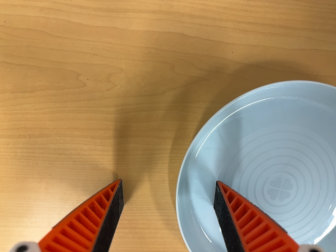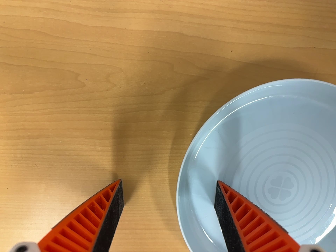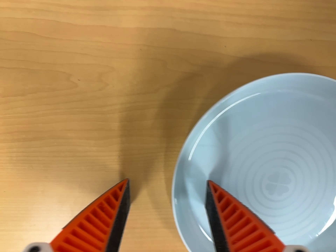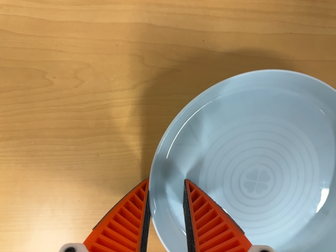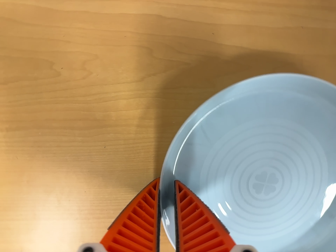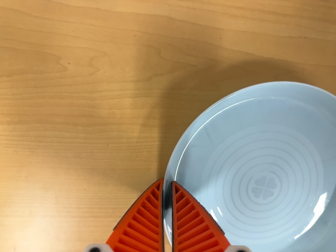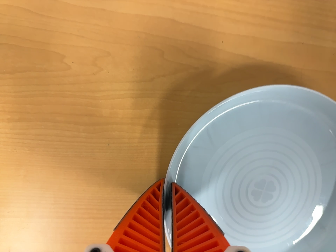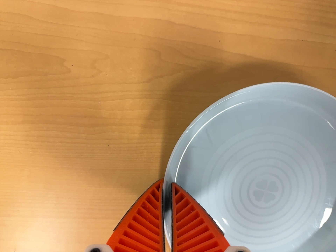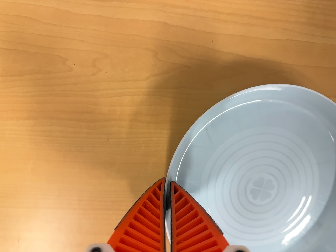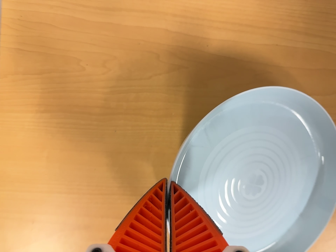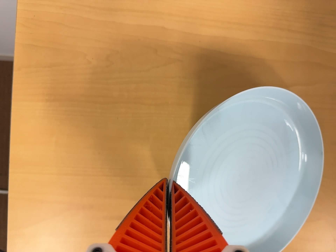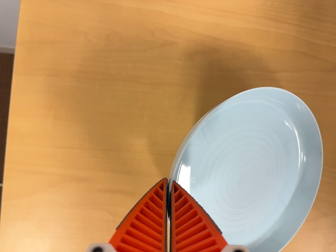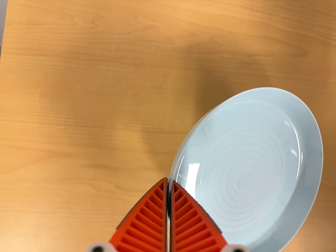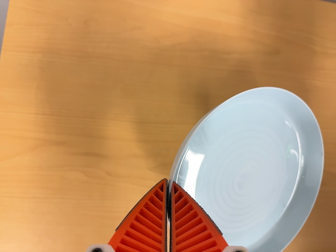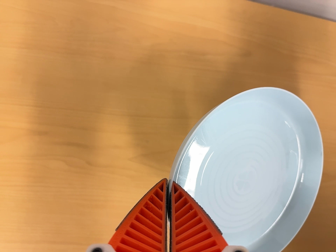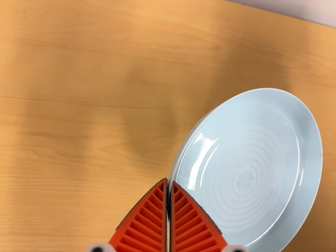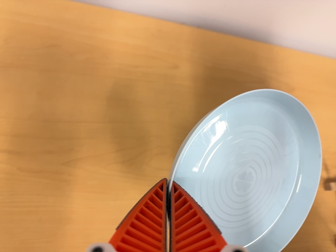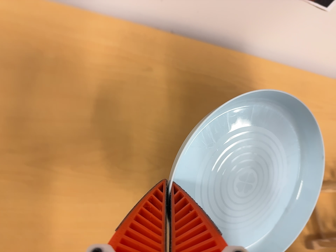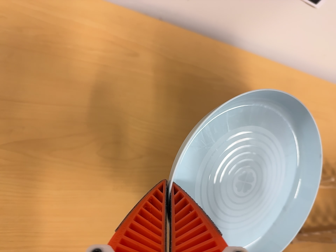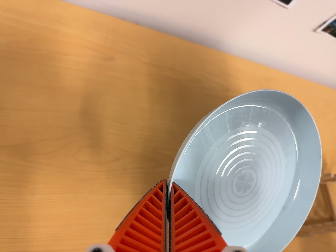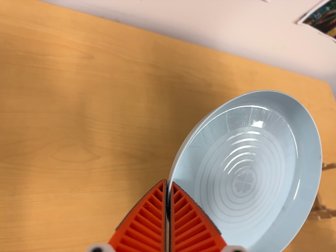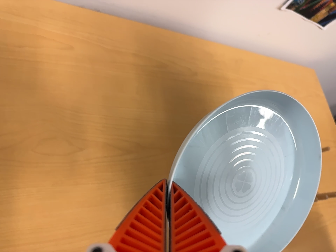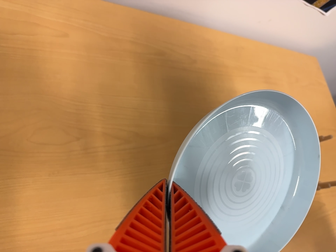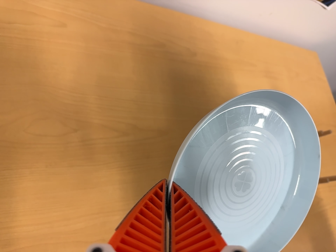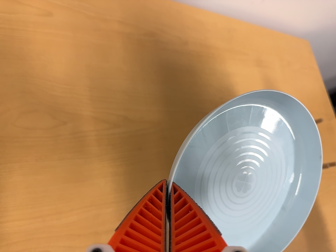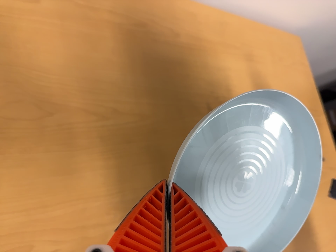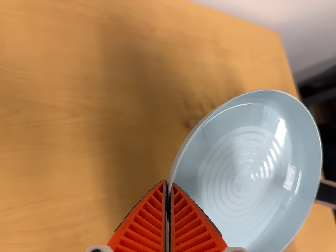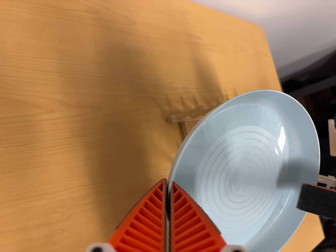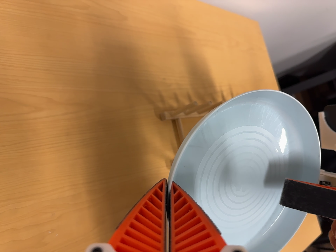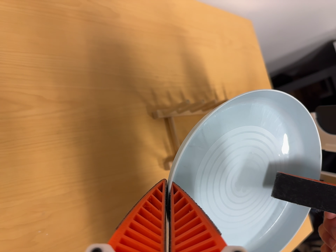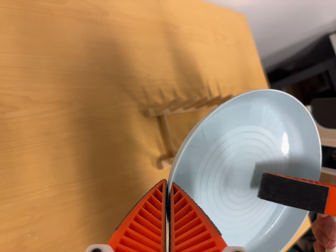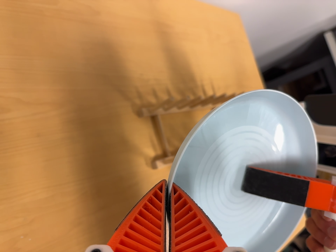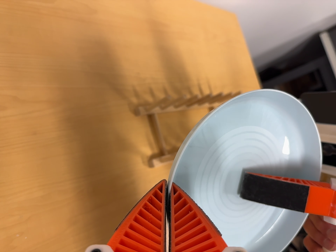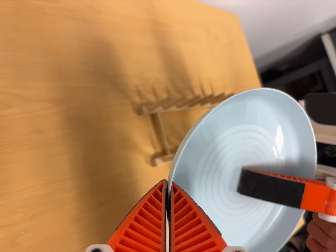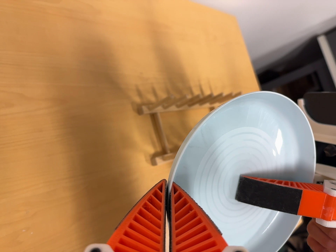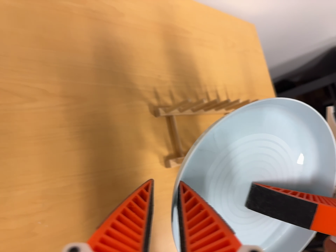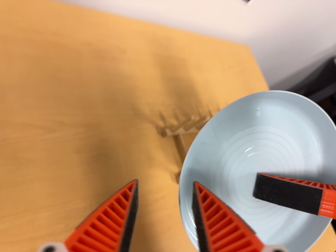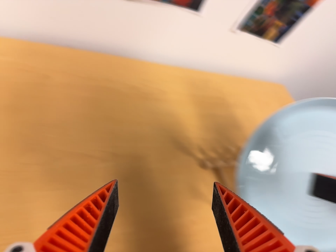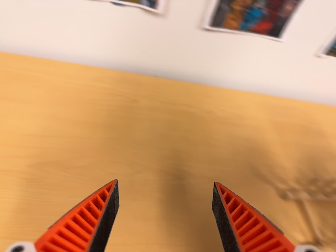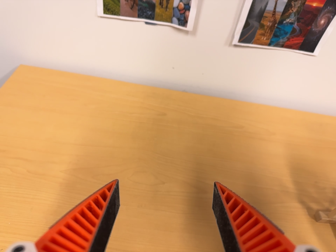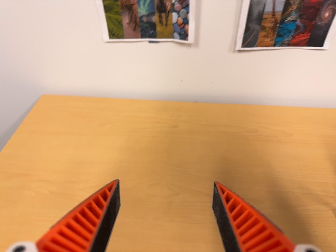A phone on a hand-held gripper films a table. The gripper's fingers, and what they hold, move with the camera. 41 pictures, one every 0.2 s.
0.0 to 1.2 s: The camera shifts only a little, or ends up much as it began.
1.2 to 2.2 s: The camera travels backward and toward the bottom of its view, about 12 cm, so what stands in front gets smaller.
2.2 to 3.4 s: The camera swings to its right by about 20 degrees, and the scene slides to the left. It travels toward the bottom of its view, to its right and backward, about 24 cm. Its aim tips toward the top of its view by about 20 degrees.
3.4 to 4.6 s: The camera travels to its right, about 9 cm, so close, fixed things drift to the left.
4.6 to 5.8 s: The camera pans to its right by about 10 degrees. It travels to its right, about 7 cm, so close, fixed things drift to the left.
5.8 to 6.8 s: The camera shifts only a little, or ends up much as it began.
6.8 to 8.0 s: The scene slides to the right, as the camera pans about 45 degrees to its left. It travels backward and toward the bottom of its view, about 14 cm. Its aim tips toward the top of its view by about 35 degrees, and the scene shifts downward.
The film runs forward here.
